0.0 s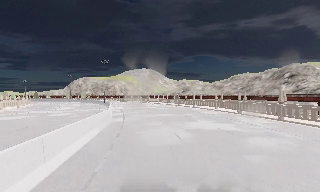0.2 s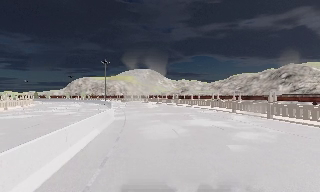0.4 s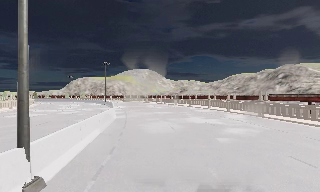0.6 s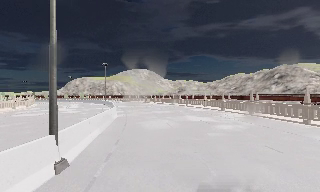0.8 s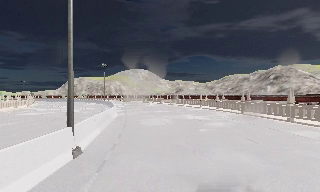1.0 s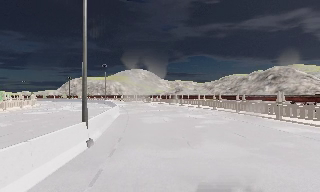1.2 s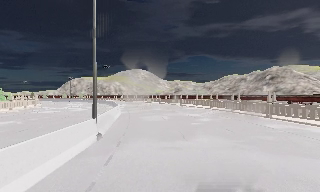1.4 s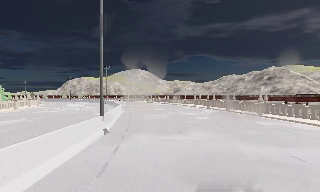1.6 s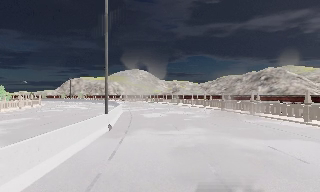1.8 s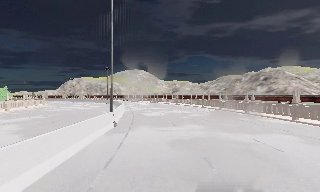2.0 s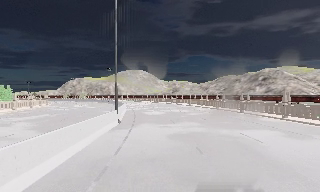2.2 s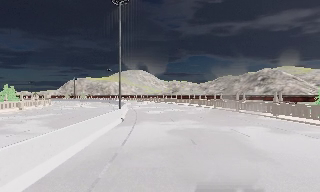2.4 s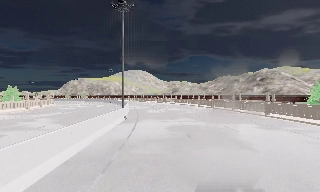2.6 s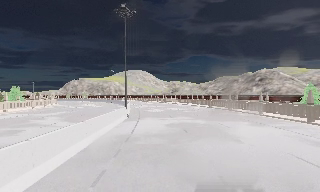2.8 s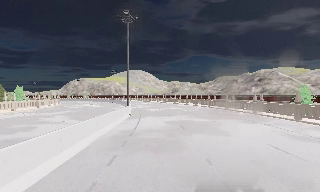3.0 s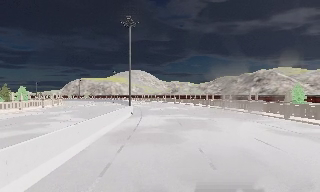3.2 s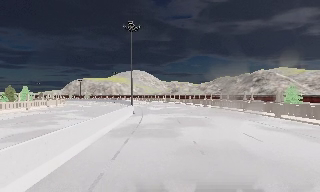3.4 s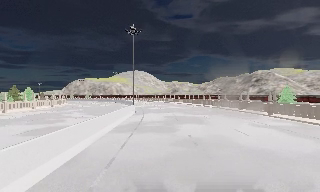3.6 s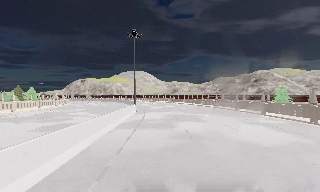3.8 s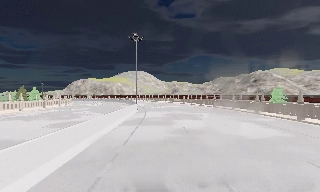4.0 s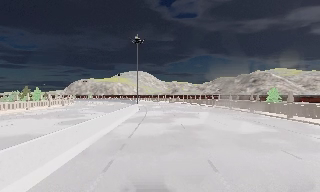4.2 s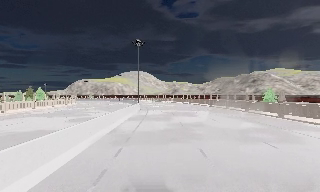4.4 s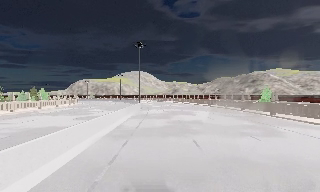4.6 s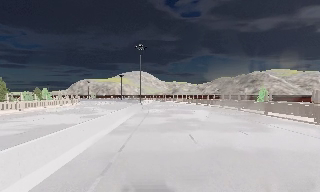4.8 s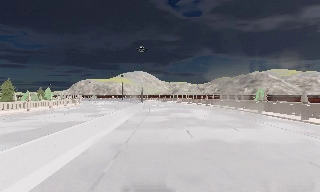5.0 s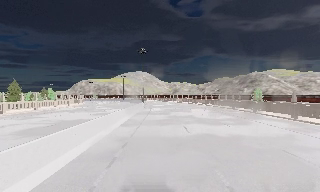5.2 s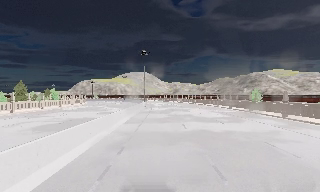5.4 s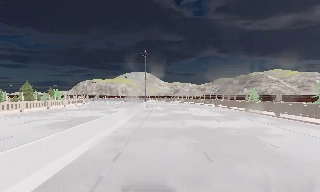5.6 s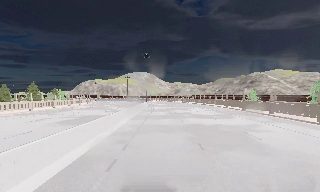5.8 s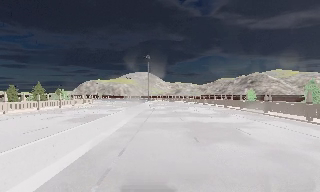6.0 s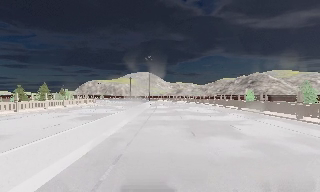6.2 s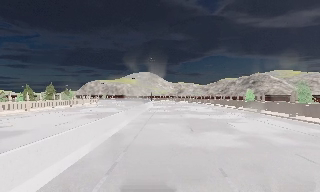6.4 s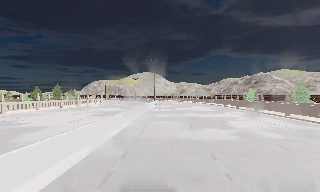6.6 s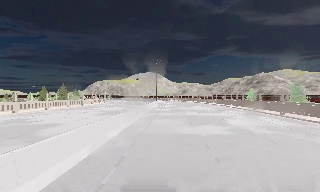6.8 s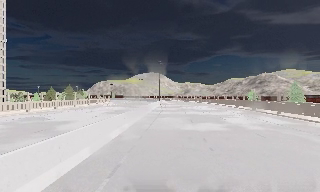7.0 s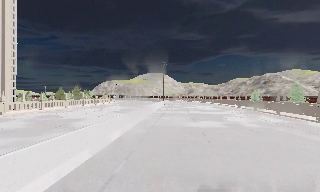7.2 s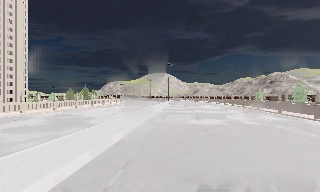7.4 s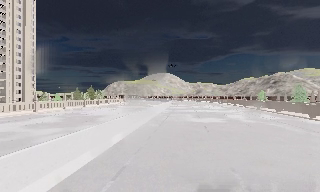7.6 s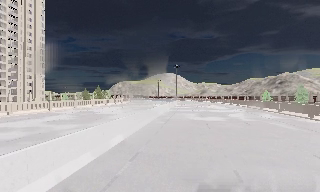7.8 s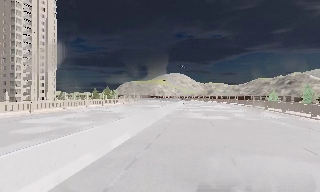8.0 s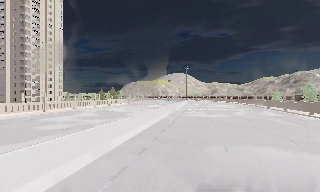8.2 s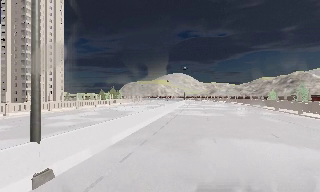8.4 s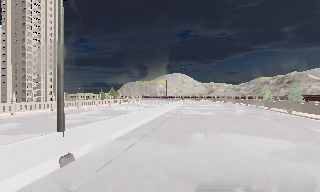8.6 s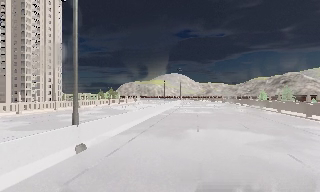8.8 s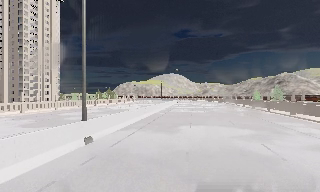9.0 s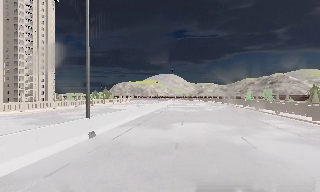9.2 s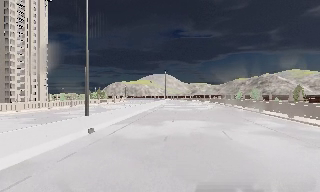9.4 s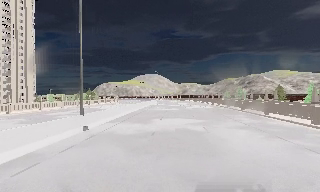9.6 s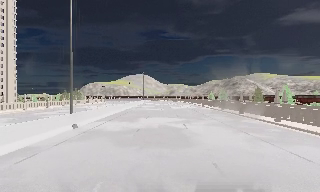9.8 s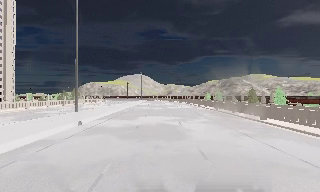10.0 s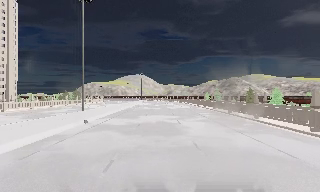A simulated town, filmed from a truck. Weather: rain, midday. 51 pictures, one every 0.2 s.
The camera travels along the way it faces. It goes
backward.
0.0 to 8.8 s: The camera travels backward, about 55 m, so what stands in front gets smaller.
8.8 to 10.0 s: The camera swings to its right by about 10 degrees, and the scene slides to the left. It travels backward, about 7 m, so what stands in front gets smaller.
The film runs backward here.
